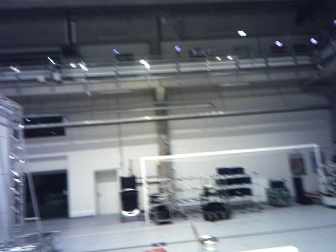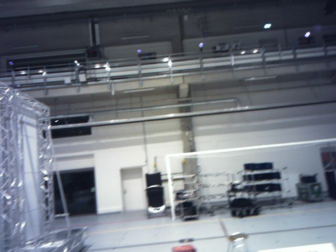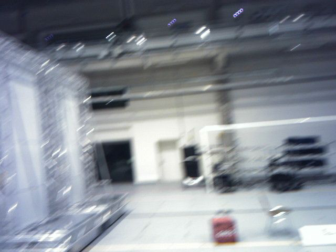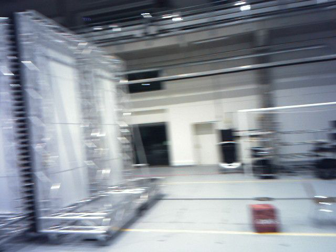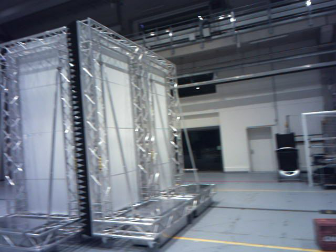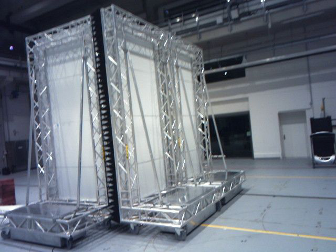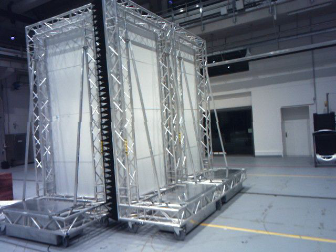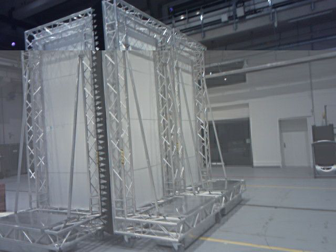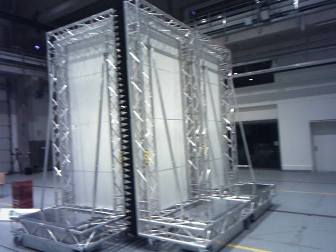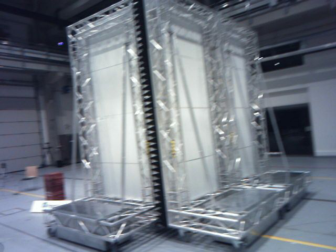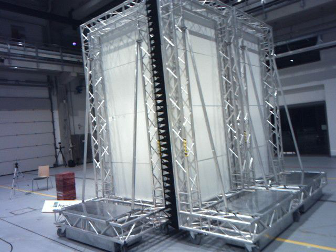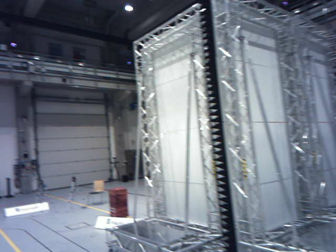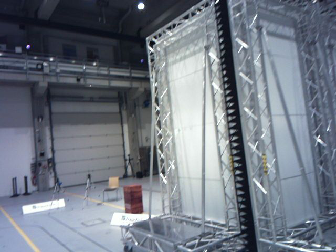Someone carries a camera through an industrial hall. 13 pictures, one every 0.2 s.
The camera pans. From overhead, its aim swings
counterclockwise.
The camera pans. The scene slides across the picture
to the right.
0.0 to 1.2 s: The camera pans to its left, which is counterclockwise from overhead, by about 35 degrees. It travels forward, about 1 m. Its aim tips downward by about 10 degrees, and the scene shifts upward.
1.2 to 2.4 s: The camera pans to its left, which is counterclockwise from overhead, by about 25 degrees. It travels forward, about 1 m, so what stands in front looms larger.
The film runs forward here.
